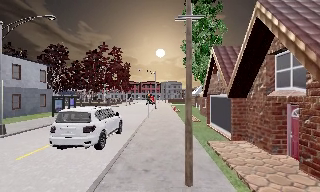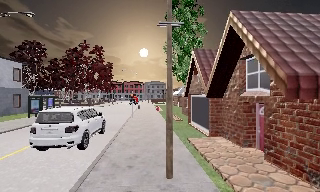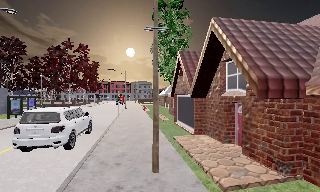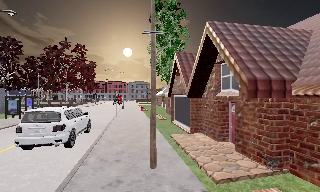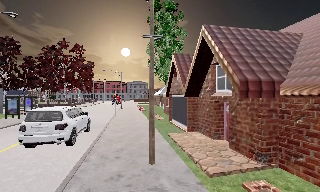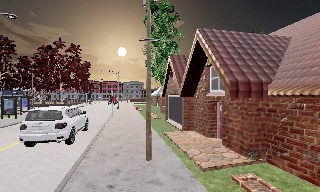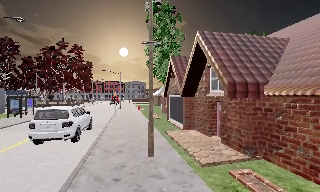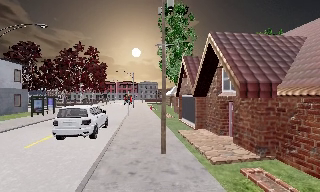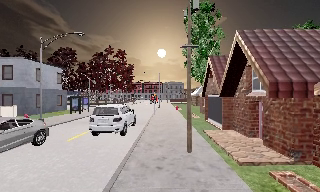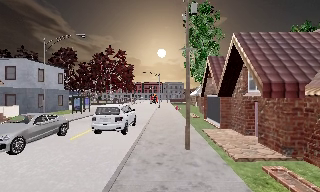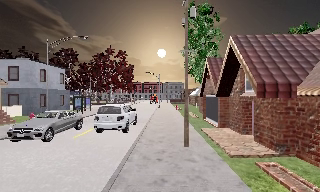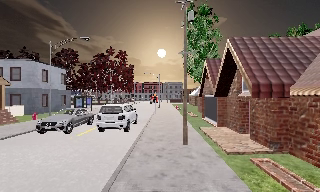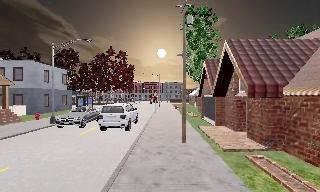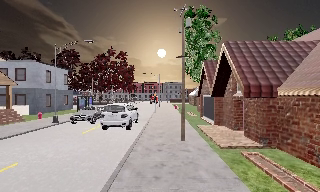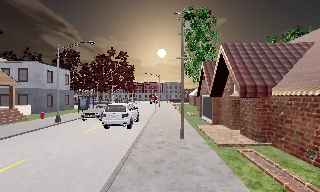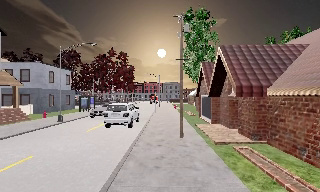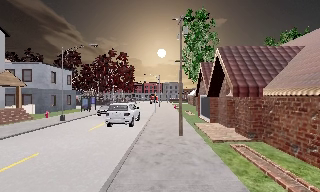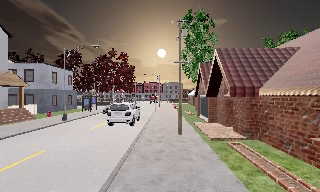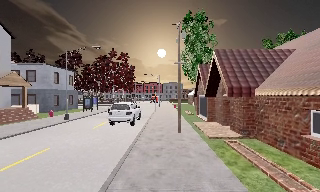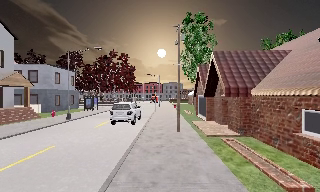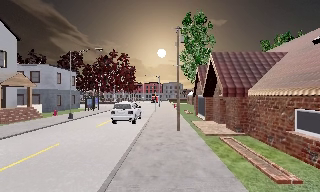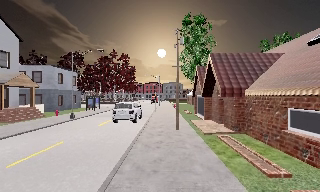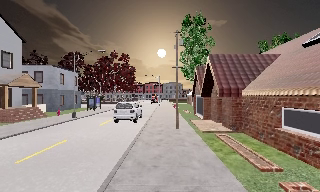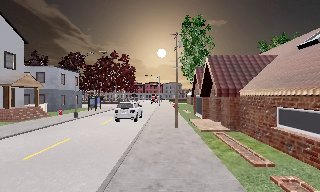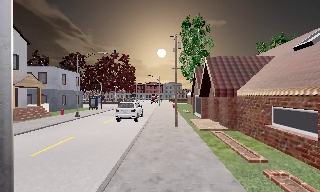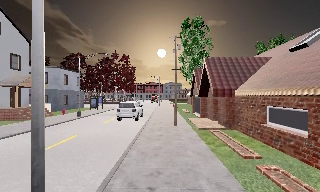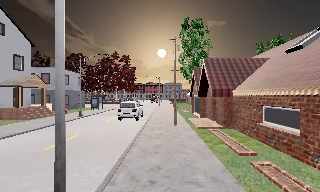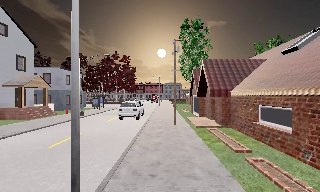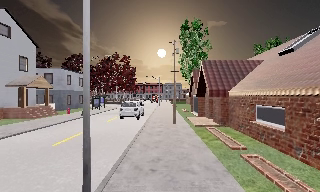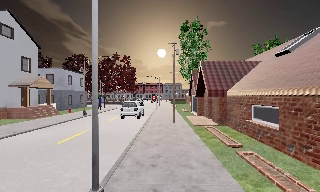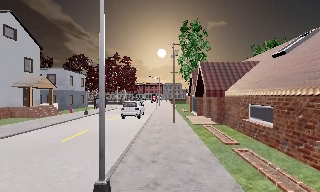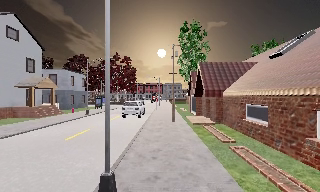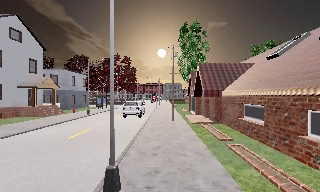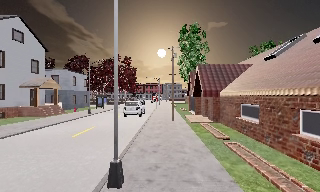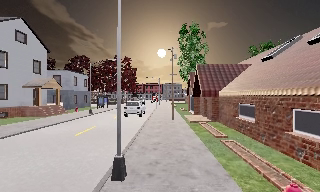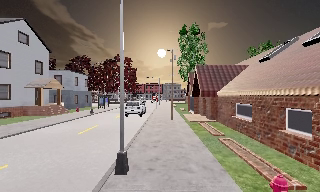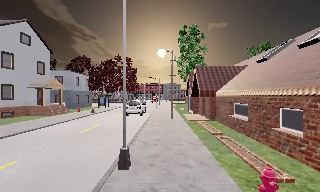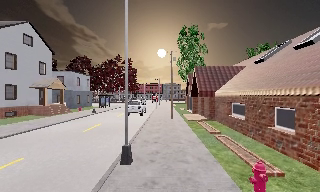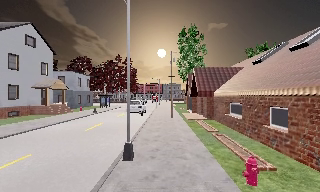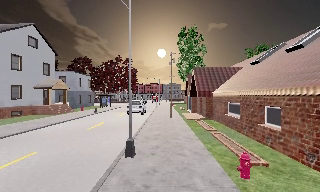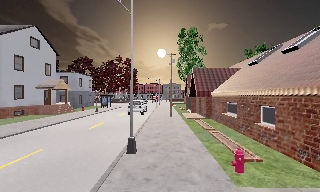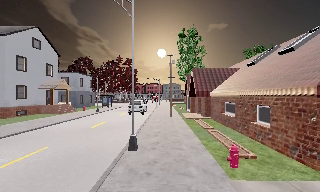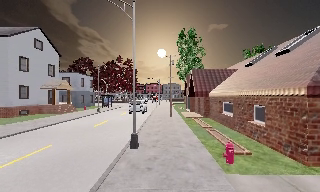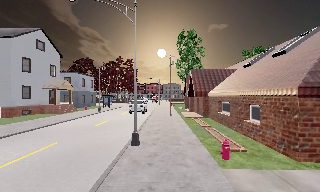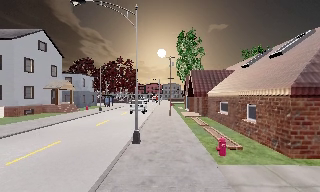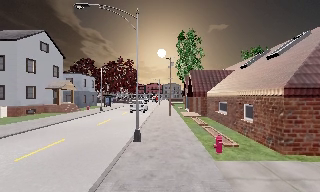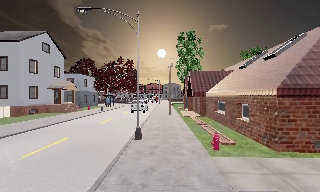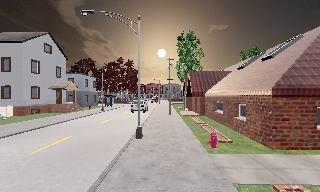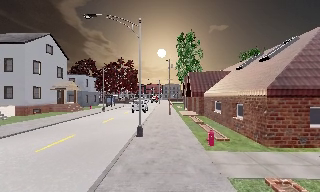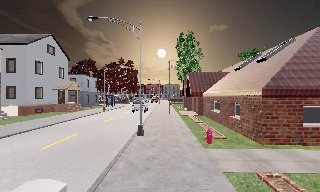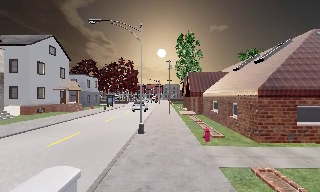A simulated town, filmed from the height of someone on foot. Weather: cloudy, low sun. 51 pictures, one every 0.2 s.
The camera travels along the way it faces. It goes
backward.
0.0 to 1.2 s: The scene slides to the left, as the camera pans about 15 degrees to its right. It travels backward, about 2 m, so what stands in front gets smaller.
1.2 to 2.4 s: The camera swings to its left by about 15 degrees, and the scene slides to the right. It travels backward, about 2 m, so what stands in front gets smaller.
2.4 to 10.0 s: The camera travels backward, about 14 m, so what stands in front gets smaller.
The film runs backward here.
